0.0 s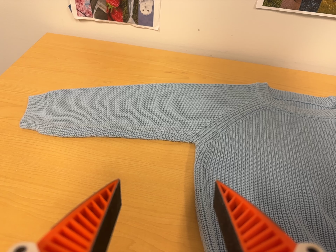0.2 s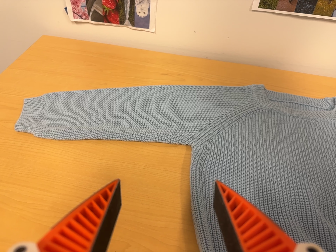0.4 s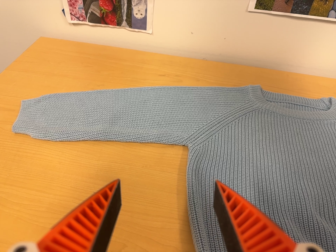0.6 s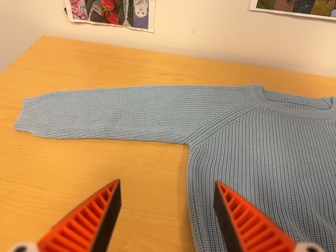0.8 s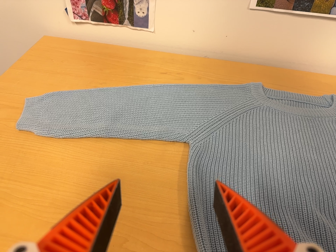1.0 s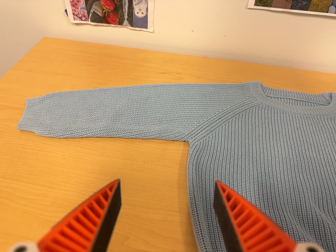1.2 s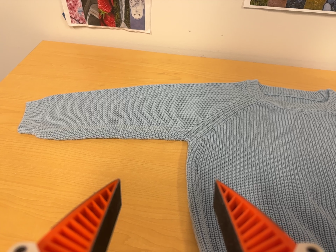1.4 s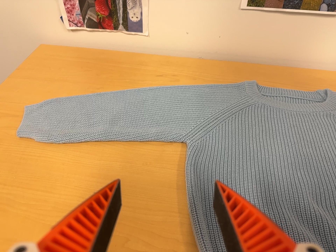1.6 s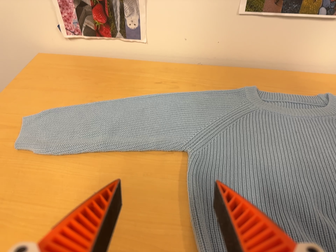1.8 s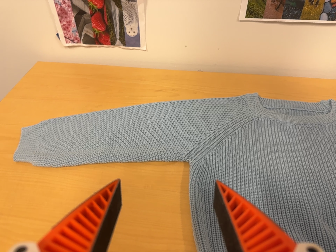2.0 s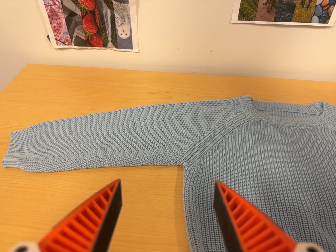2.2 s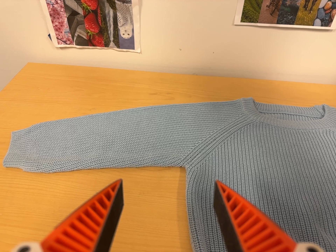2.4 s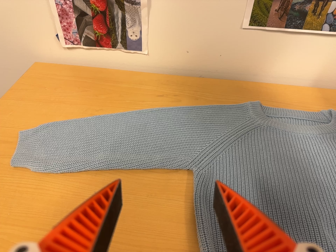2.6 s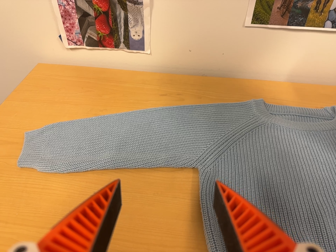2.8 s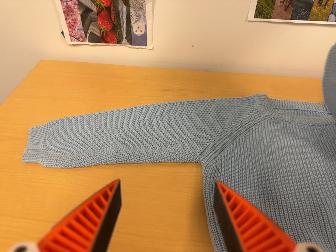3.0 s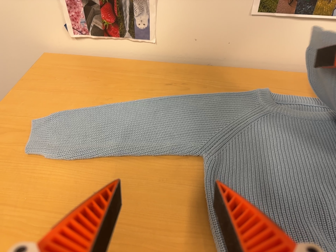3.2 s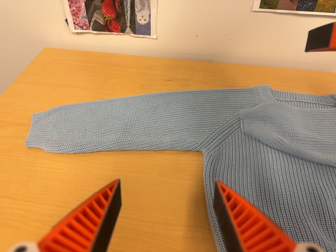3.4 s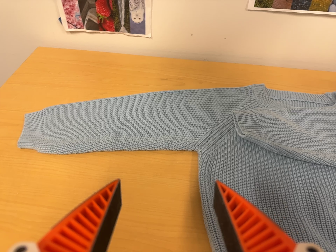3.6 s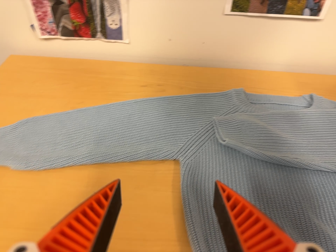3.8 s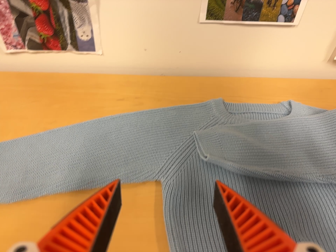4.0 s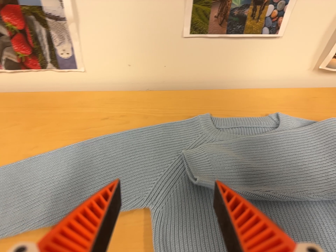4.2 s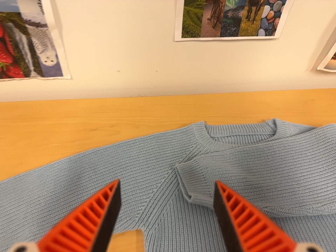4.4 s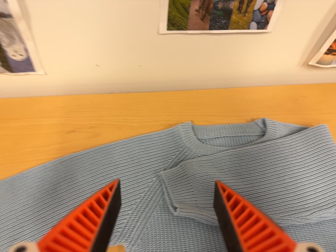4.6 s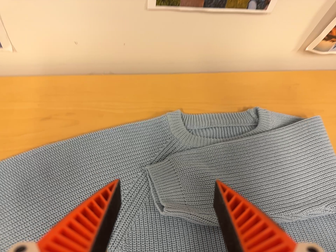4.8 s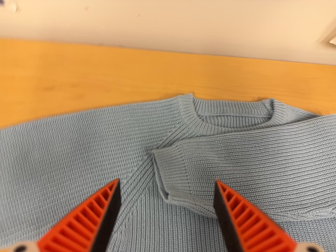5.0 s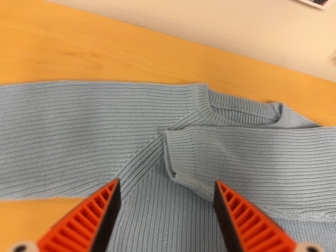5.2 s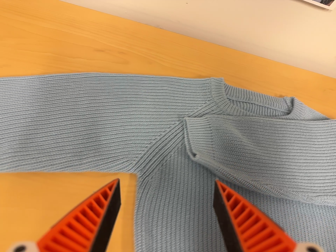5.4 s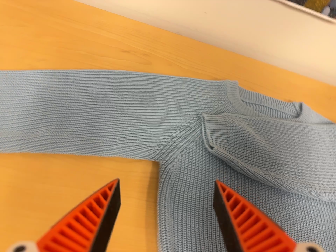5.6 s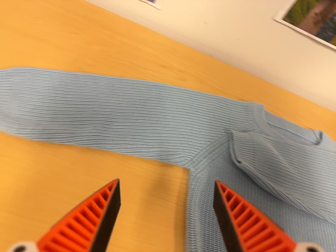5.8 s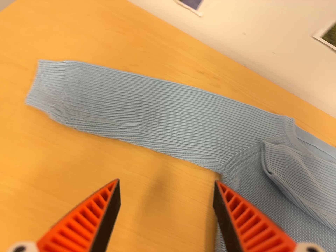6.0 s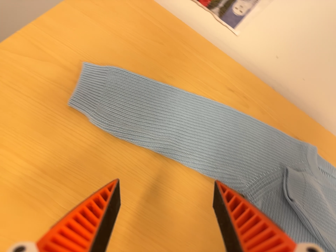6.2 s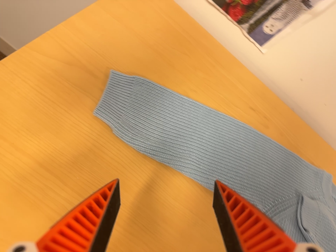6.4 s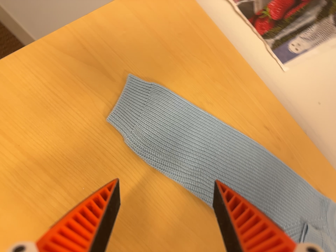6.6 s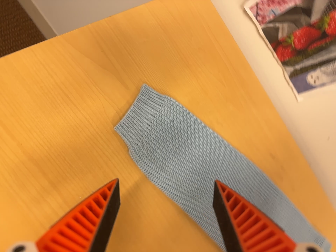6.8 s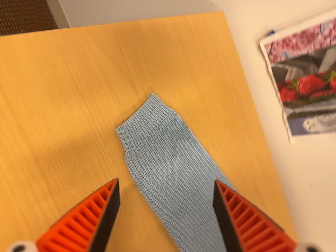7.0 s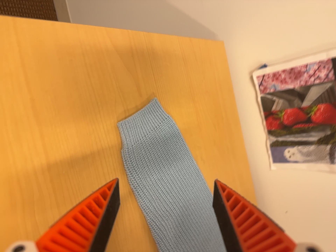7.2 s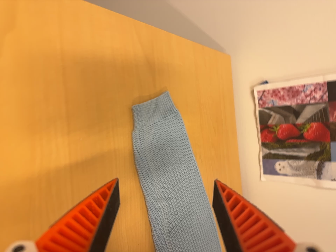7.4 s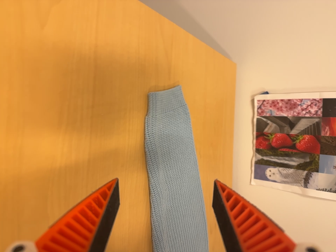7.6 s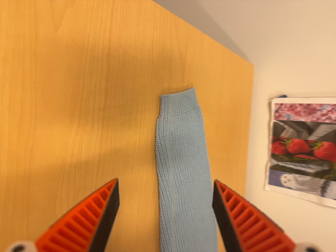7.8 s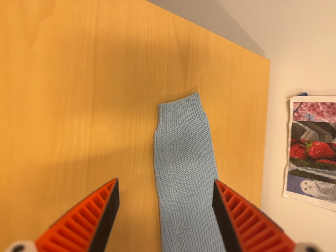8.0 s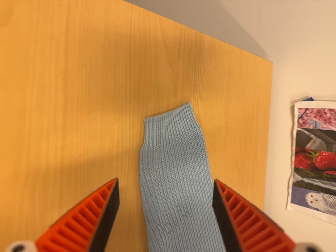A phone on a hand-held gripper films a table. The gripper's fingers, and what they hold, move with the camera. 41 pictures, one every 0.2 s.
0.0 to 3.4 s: The camera shifts only a little, or ends up much as it began.
3.4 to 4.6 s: The camera pans to its right by about 15 degrees. It travels toward the top of its view and forward, about 22 cm. Its aim tips toward the bottom of its view by about 10 degrees. It rolls about its line of sight by about 10 degrees, and the scene rotates counterclockwise.
4.6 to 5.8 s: The camera travels to its left, toward the bottom of its view and backward, about 22 cm, so close, fixed things drift to the right. It rolls about its line of sight by about 30 degrees, and the scene rotates clockwise.
5.8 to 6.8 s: The camera travels to its left and toward the top of its view, about 16 cm, so close, fixed things drift to the right. It rolls about its line of sight by about 40 degrees, and the scene rotates clockwise.
6.8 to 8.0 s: The camera's aim tips toward the top of its view by about 10 degrees. It rolls about its line of sight by about 25 degrees, and the scene rotates clockwise.
The film runs forward here.
